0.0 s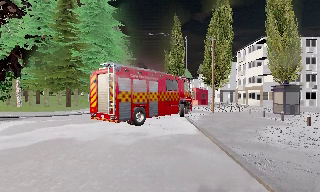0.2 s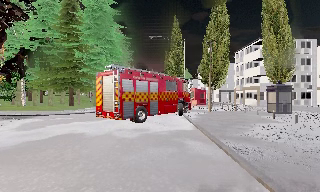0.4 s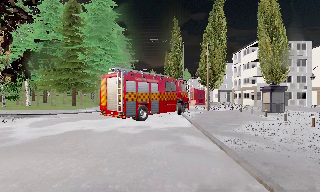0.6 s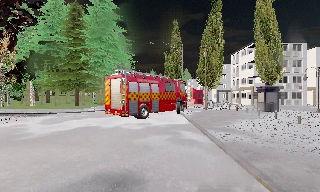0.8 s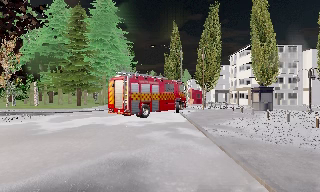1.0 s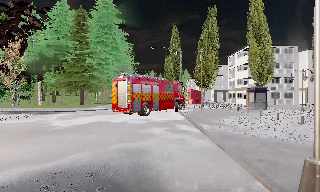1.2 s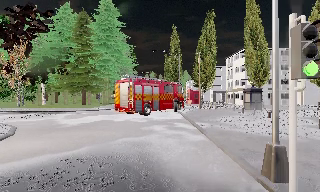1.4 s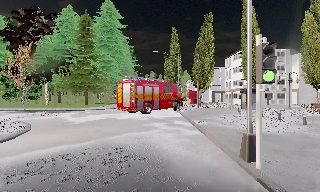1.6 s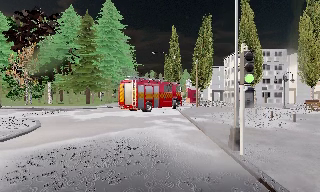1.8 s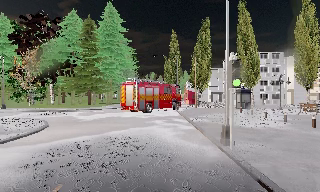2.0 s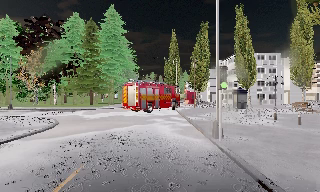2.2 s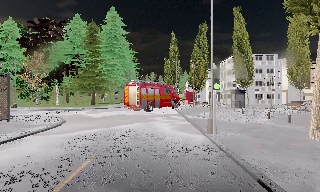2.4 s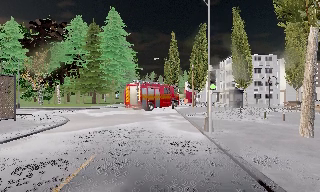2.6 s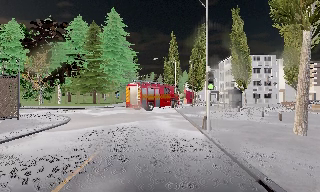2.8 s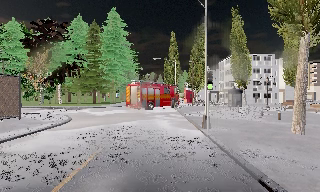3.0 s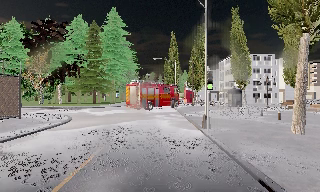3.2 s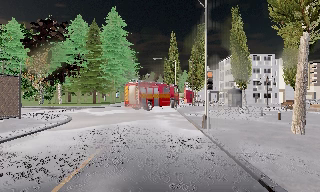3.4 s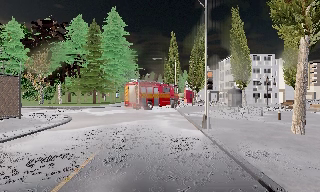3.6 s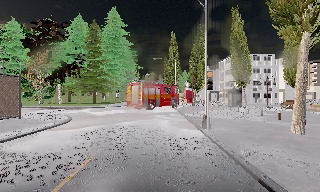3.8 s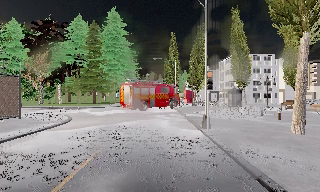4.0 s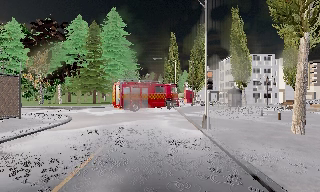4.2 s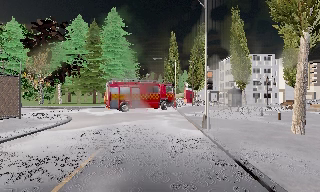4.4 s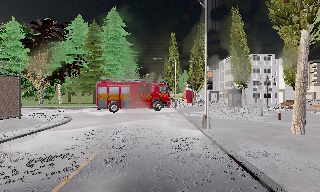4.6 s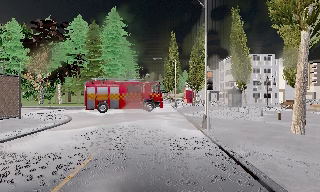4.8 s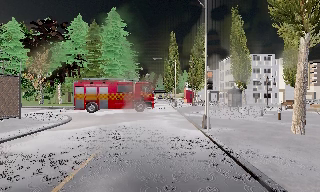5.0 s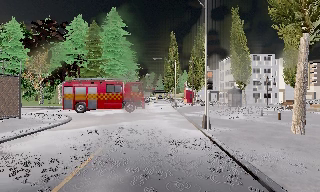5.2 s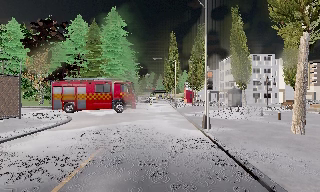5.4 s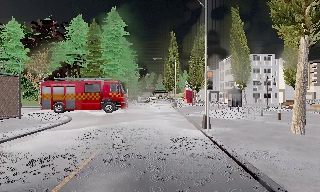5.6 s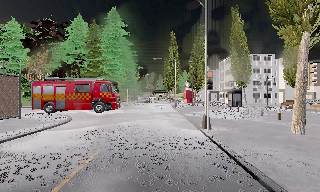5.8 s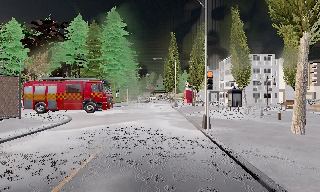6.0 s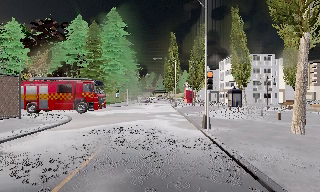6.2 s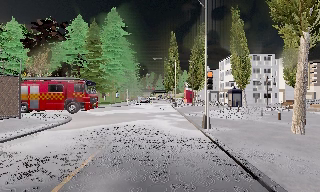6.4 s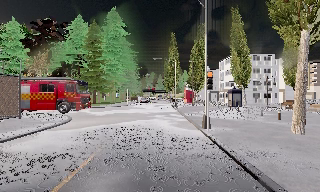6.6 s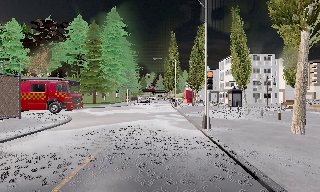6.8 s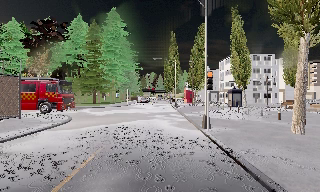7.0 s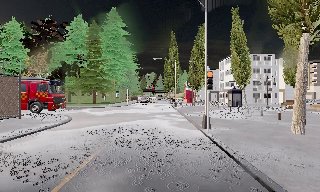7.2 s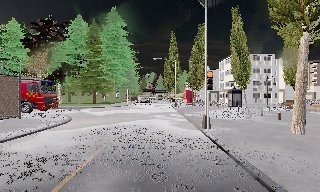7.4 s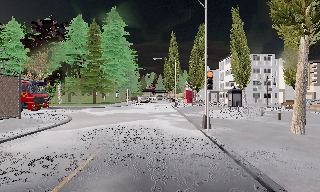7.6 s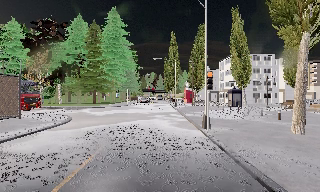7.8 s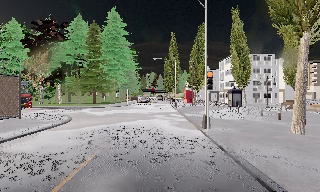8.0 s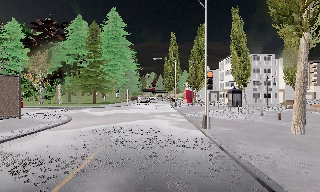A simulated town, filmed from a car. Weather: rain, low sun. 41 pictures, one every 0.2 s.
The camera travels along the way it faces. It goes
backward.
0.0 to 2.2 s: The camera travels backward, about 9 m, so what stands in front gets smaller.
2.2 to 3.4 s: The camera travels backward, about 1 m, so what stands in front gets smaller. It loses speed.
3.4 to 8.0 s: The camera keeps its place and its aim.
The film runs backward here.
